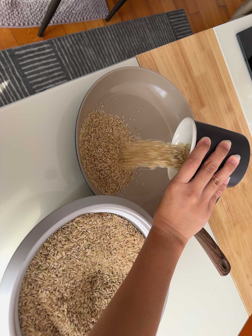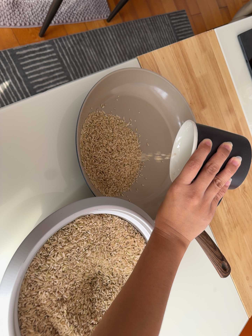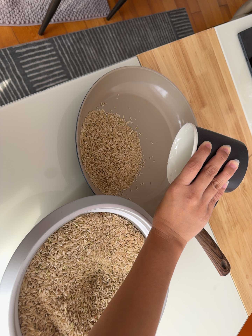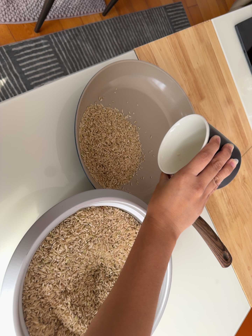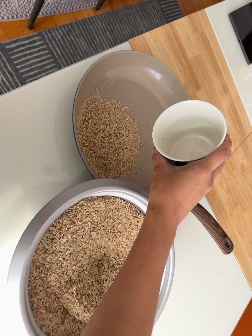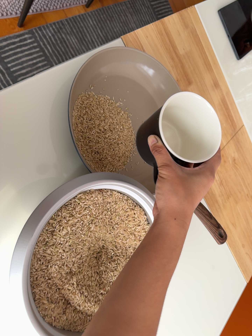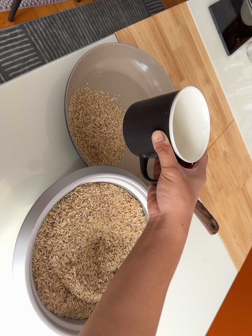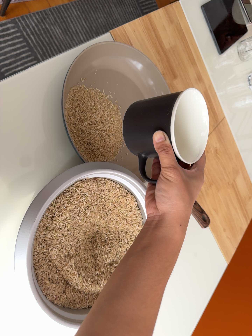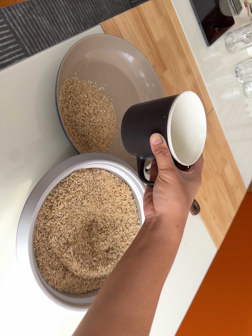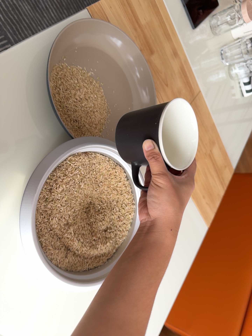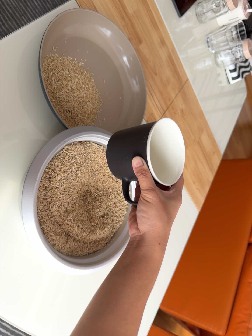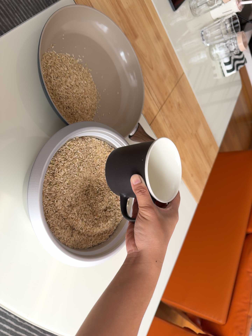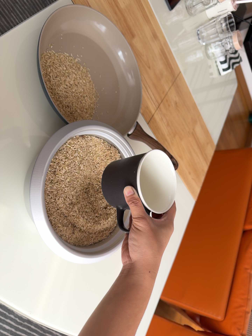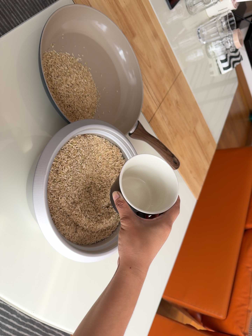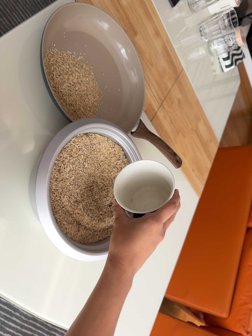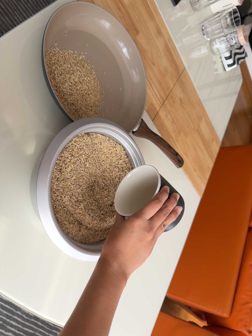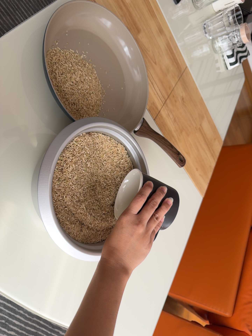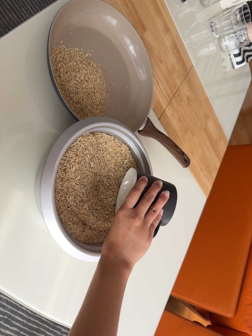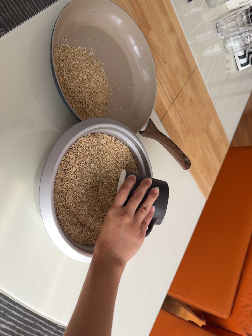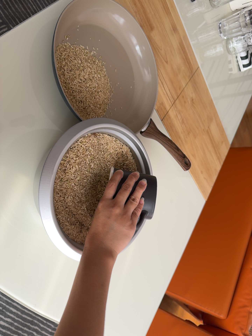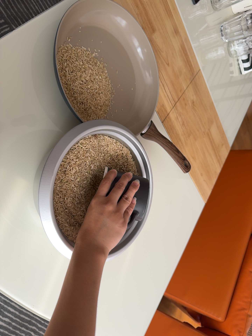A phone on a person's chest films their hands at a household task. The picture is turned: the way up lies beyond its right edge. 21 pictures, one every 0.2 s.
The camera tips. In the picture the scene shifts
upward.
0.0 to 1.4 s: The camera shifts only a little, or ends up much as it began.
1.4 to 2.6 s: The camera travels backward, about 8 cm, so what stands in front gets smaller. It rolls about its line of sight by about 10 degrees, and the scene rotates counterclockwise.
2.6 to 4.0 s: The camera shifts only a little, or ends up much as it began.
The film runs forward here.
